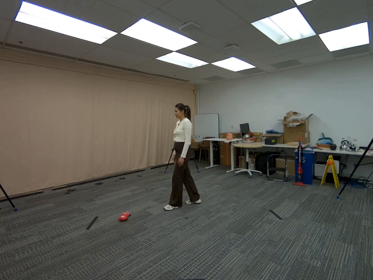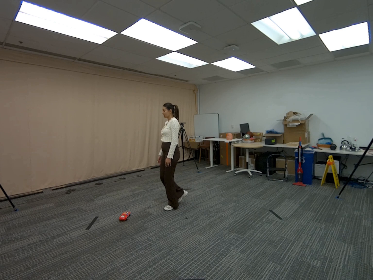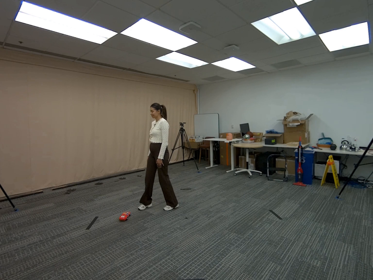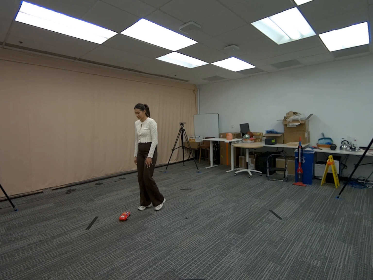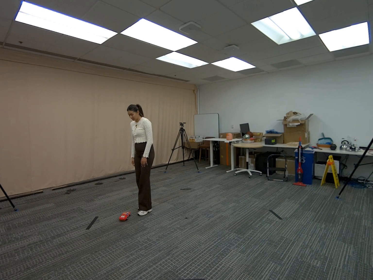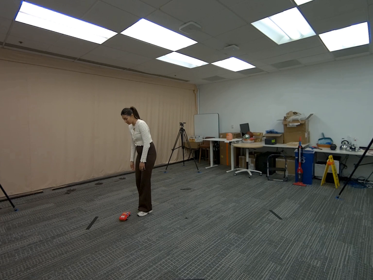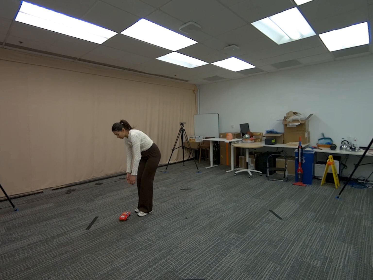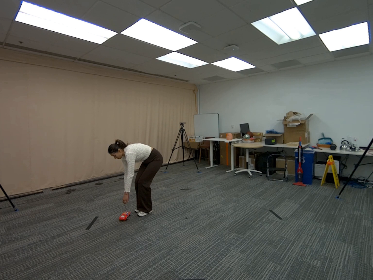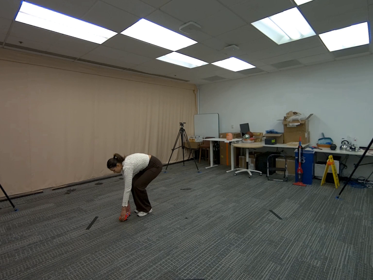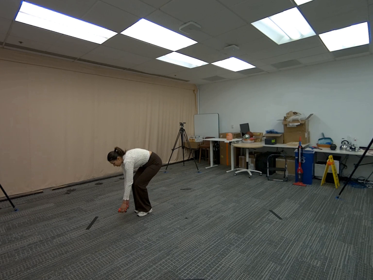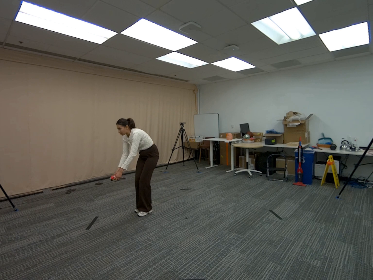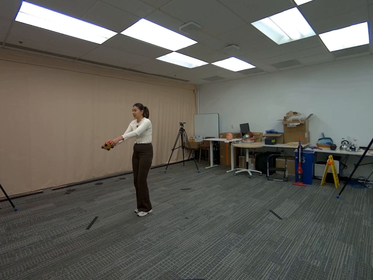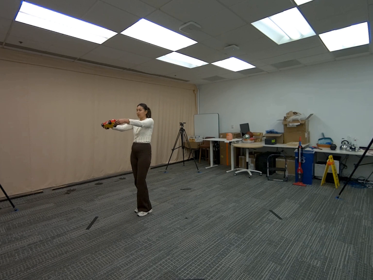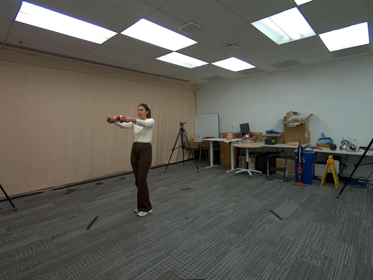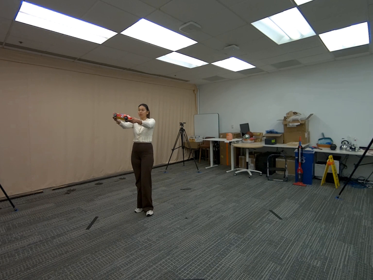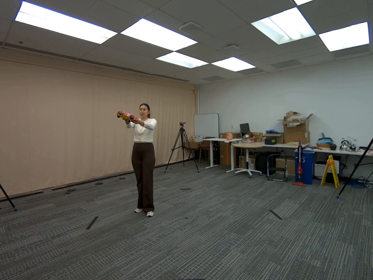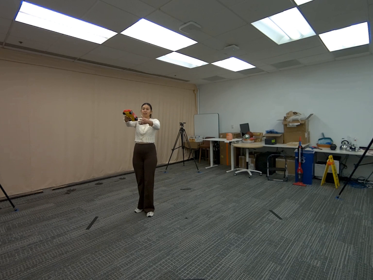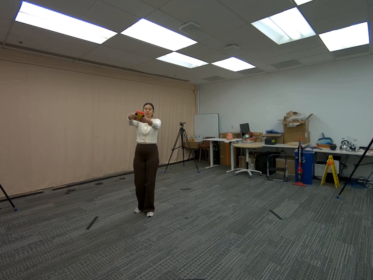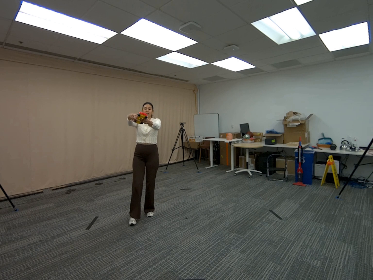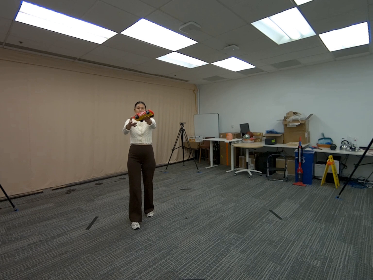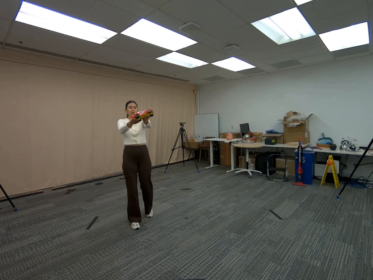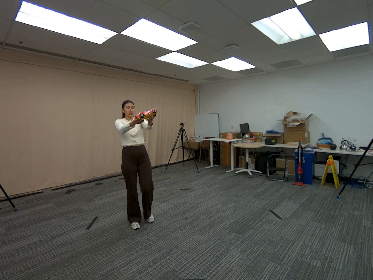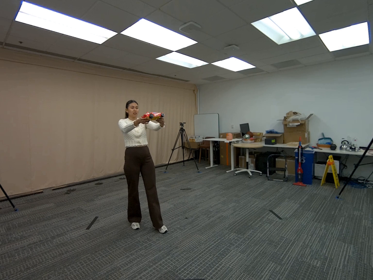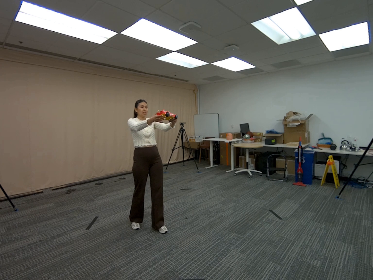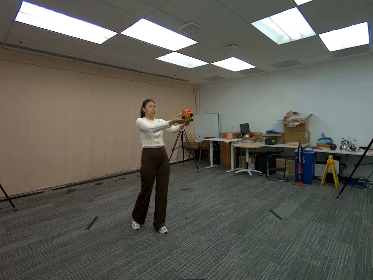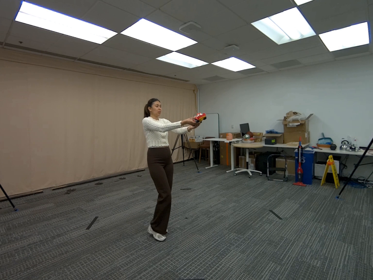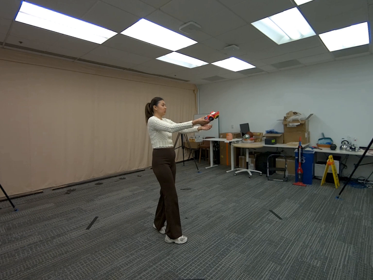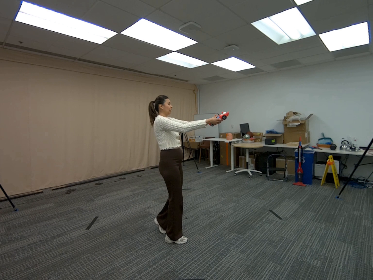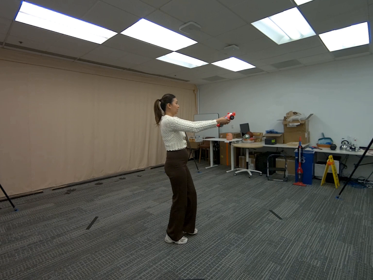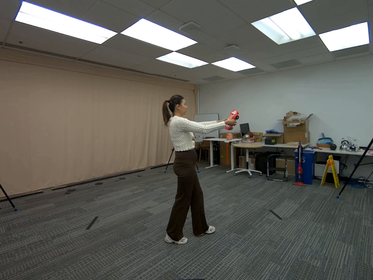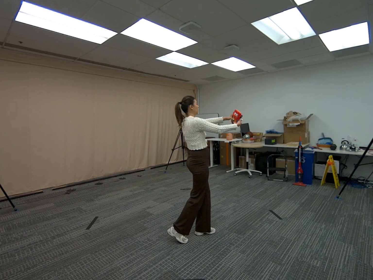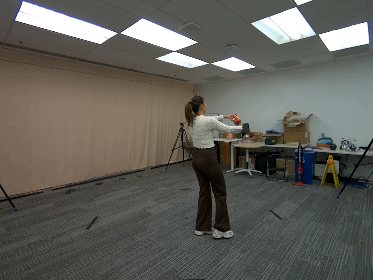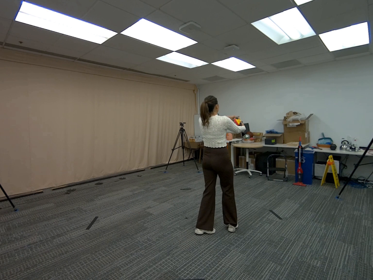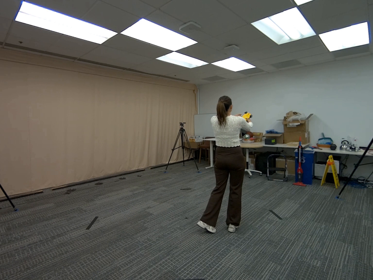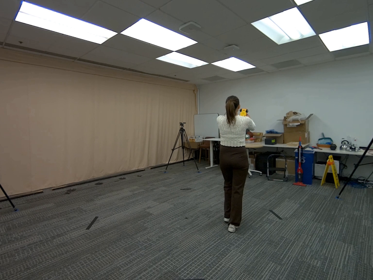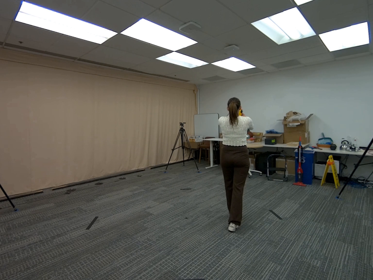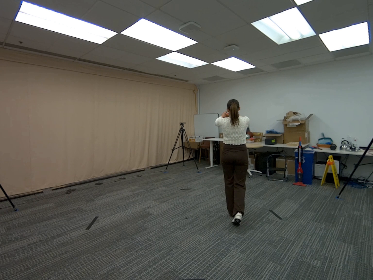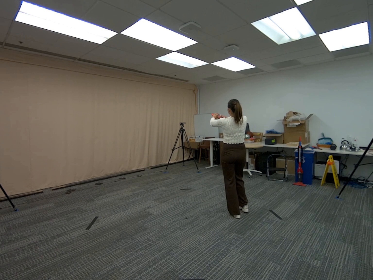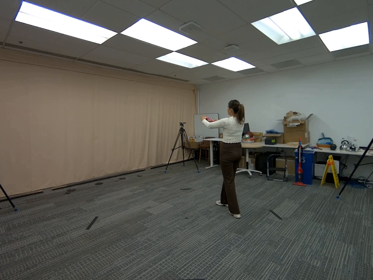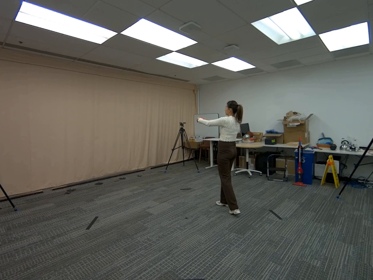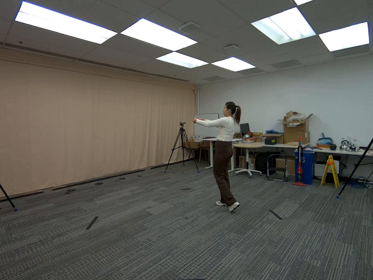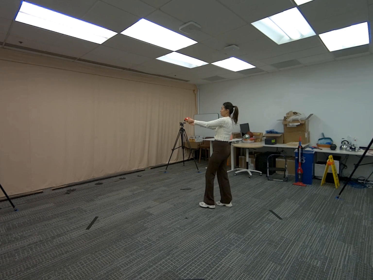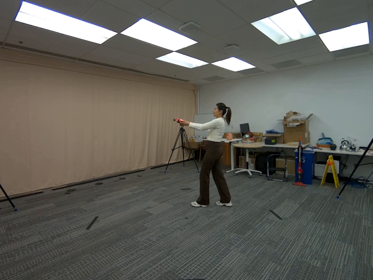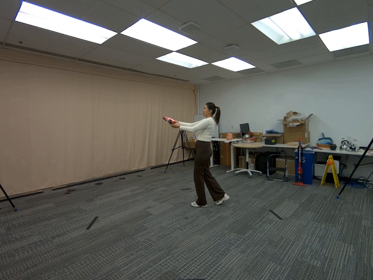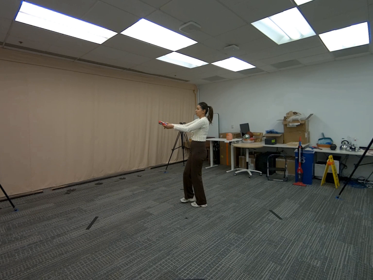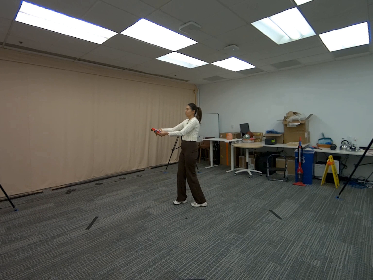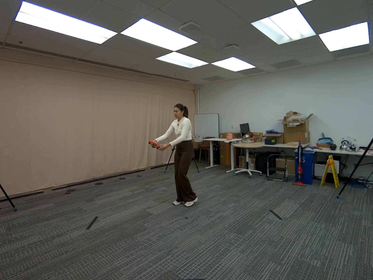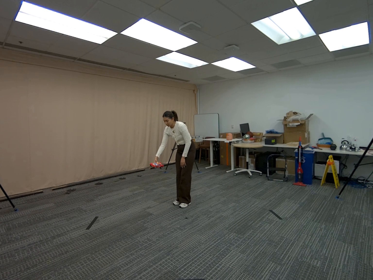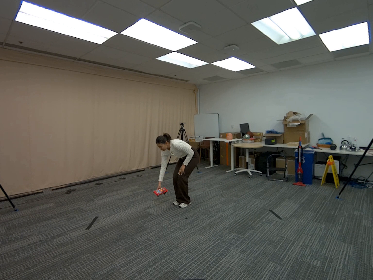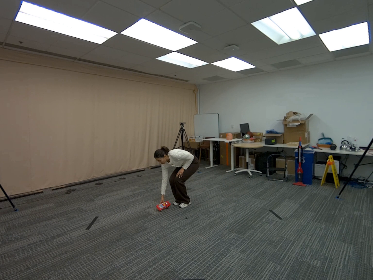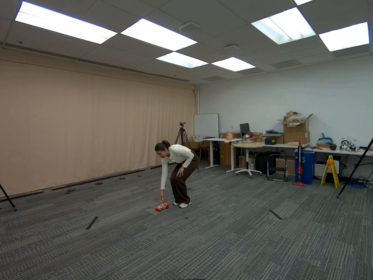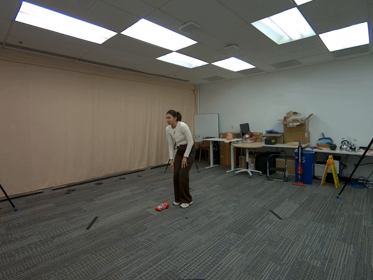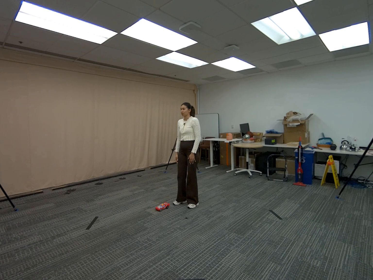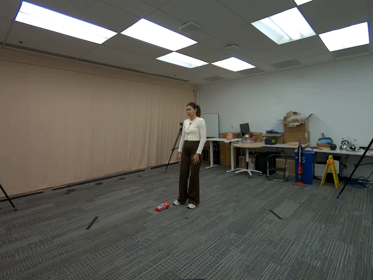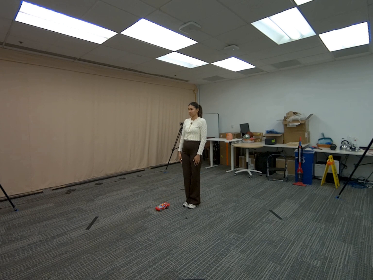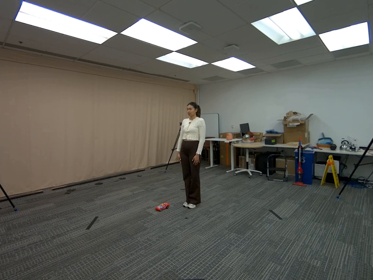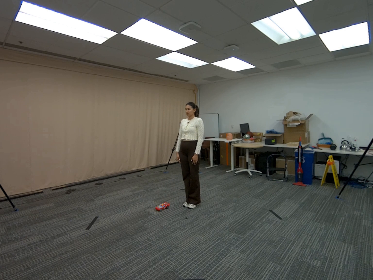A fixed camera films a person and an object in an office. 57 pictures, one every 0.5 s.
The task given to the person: Walk to the toy car on the ground, pick it up with both hands, and rotate the car midair until end of scene. Put car back on ground when finished.
